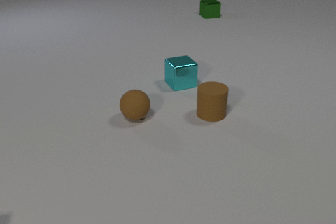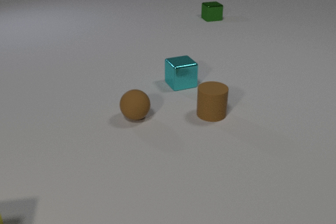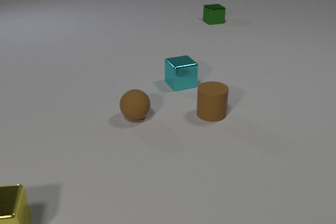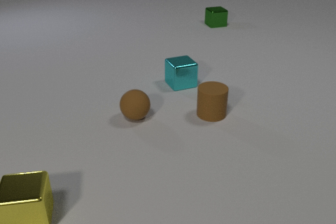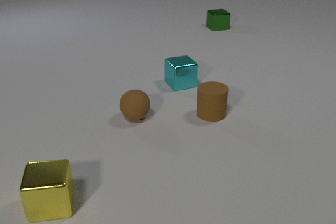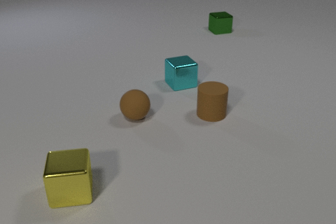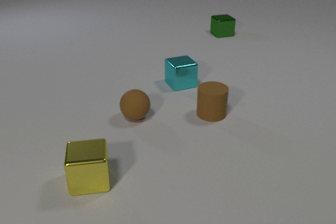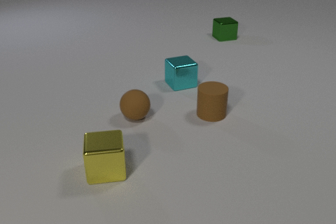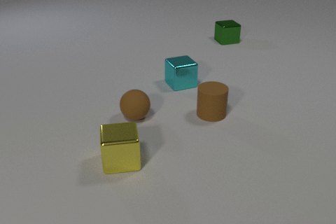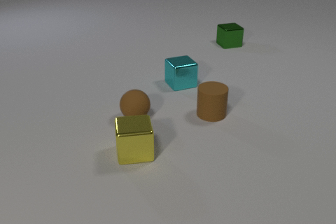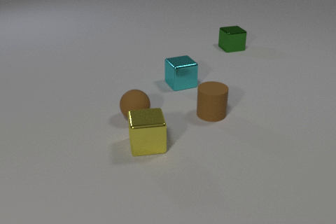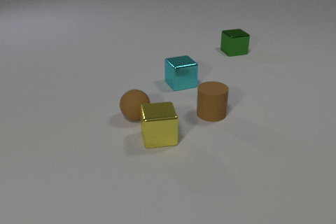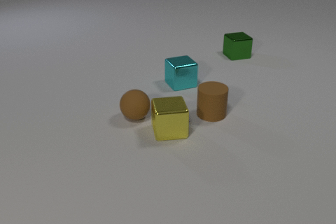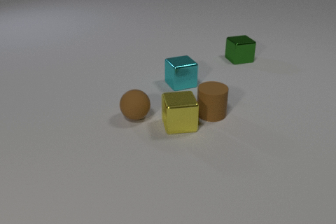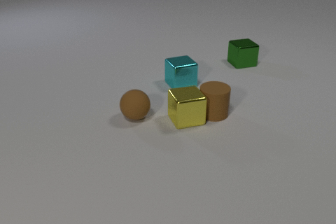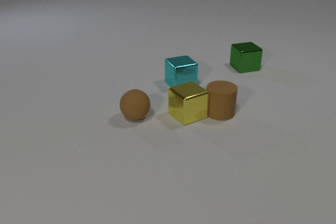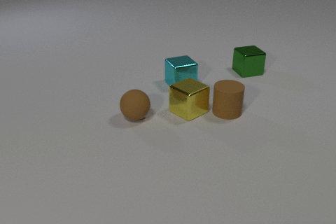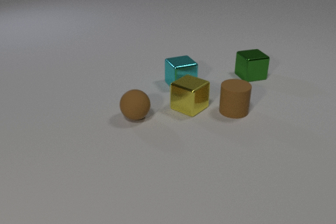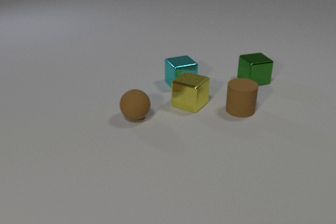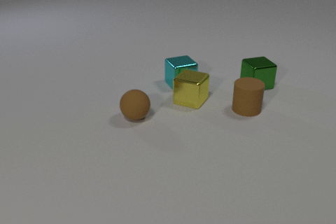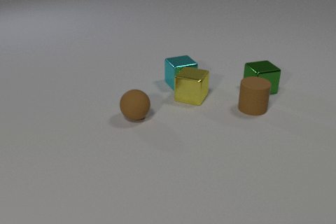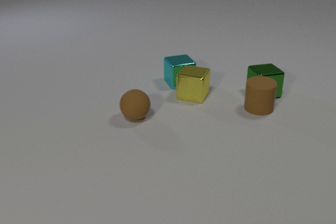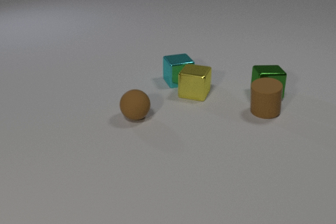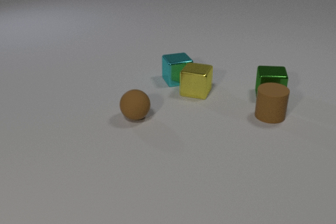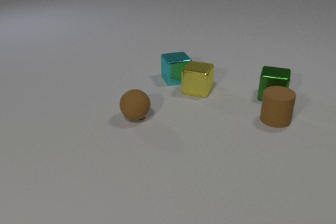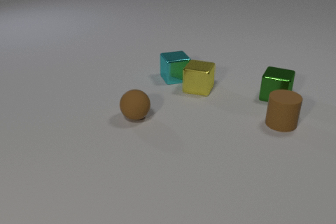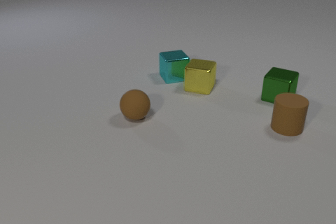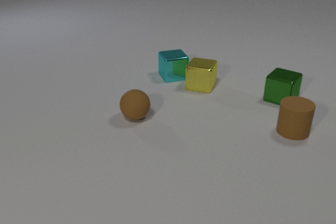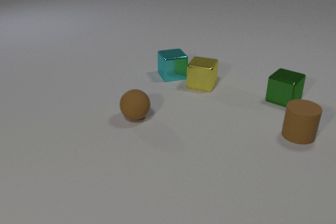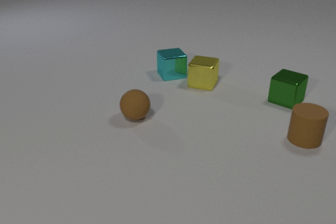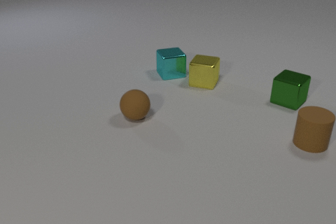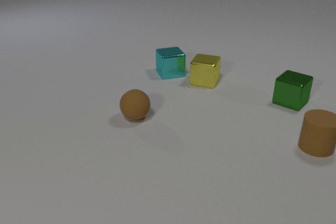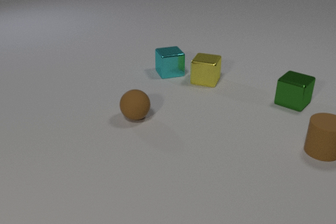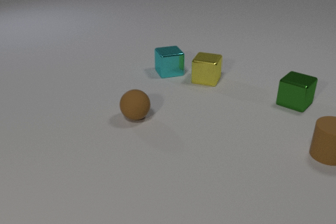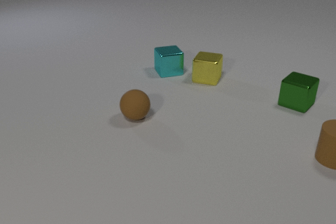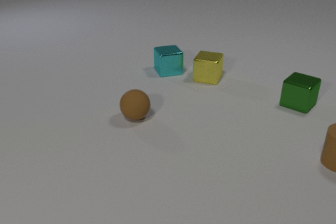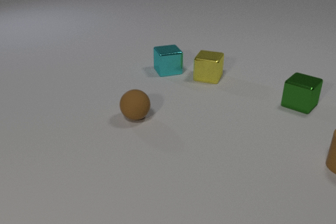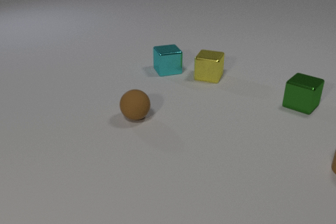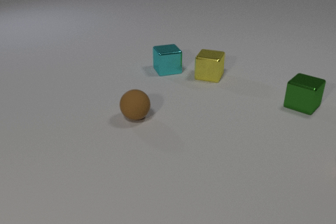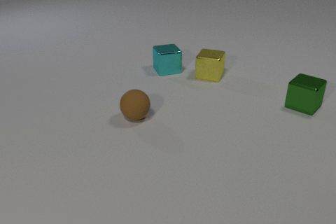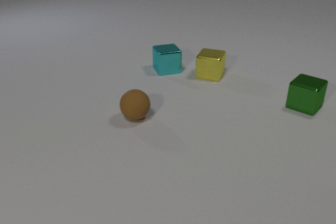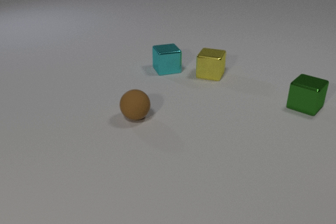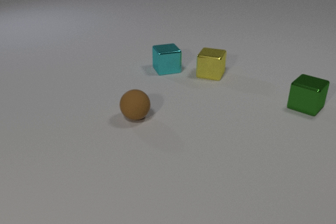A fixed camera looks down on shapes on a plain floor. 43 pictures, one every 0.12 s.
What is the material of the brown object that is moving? rubber.
How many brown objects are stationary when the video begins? 2.
What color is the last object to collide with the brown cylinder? green.
0.00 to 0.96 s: The yellow metal cube comes in at the left edge, slides to the right and away from the camera. The green metal cube slides toward the camera.
0.96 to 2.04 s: The yellow metal cube slides away from the camera and to the right, spins so that its near face slides to the right, counterclockwise seen from above. The brown rubber cylinder slides to the right and away from the camera. The green metal cube slides toward the camera. The yellow metal cube and the brown rubber cylinder collide.
2.04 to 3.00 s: The yellow metal cube slides away from the camera. The brown rubber cylinder slides to the right. The cyan metal cube slides away from the camera and to the left. The green metal cube slides toward the camera and to the right, spins so that its near face slides to the left, clockwise seen from above. The yellow metal cube and the cyan metal cube collide. The brown rubber cylinder and the green metal cube collide.
3.00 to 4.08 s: The yellow metal cube slides away from the camera. The brown rubber cylinder slides to the right and toward the camera. The cyan metal cube slides away from the camera and to the left. The green metal cube slides to the right.
4.08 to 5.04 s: The yellow metal cube slides away from the camera. The brown rubber cylinder slides to the right and toward the camera, leaves at the right edge. The cyan metal cube slides away from the camera. The green metal cube slides to the right.
